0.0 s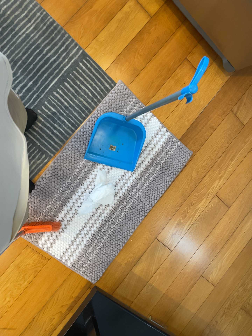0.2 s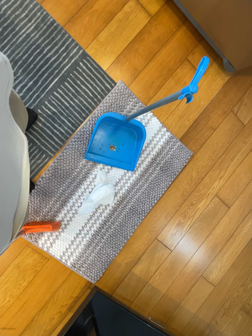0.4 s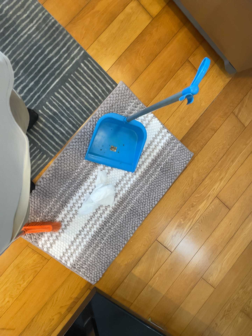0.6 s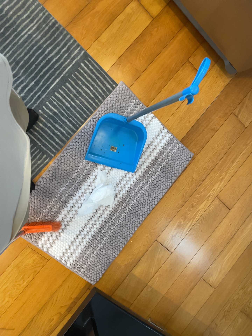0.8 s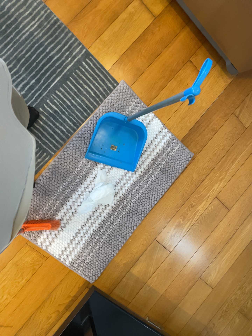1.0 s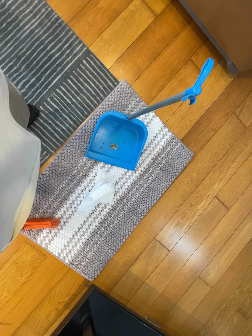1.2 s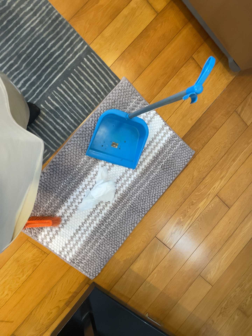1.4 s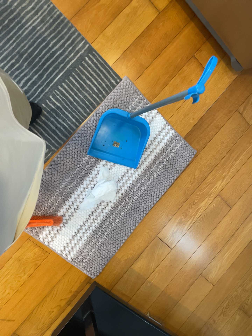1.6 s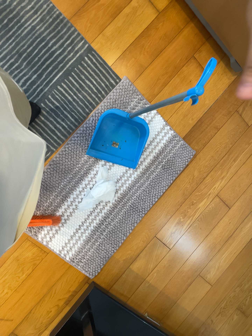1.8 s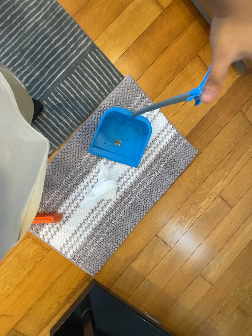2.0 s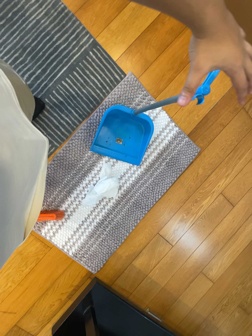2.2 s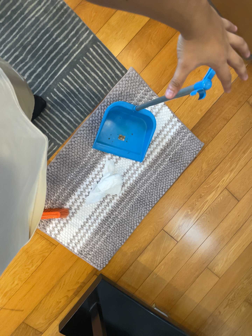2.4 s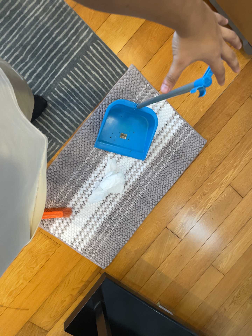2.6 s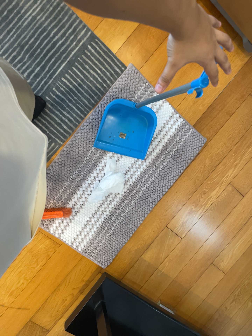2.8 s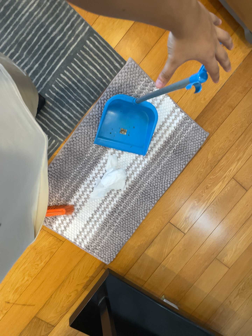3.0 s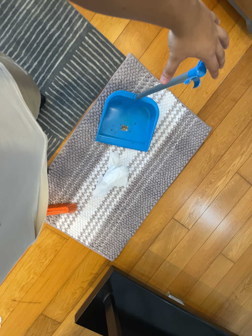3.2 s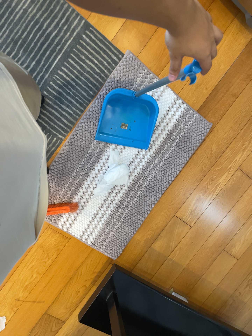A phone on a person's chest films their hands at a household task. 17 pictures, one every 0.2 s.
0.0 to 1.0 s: The camera keeps its place and its aim.
1.0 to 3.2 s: The camera travels to its right and toward the top of its view, about 9 cm.
The film runs forward here.
